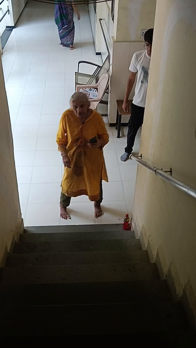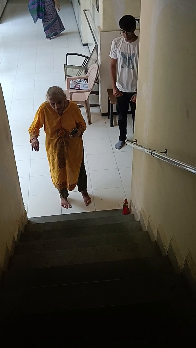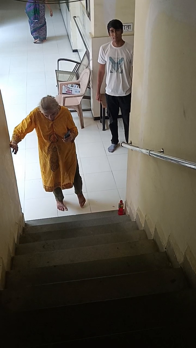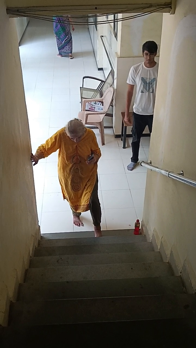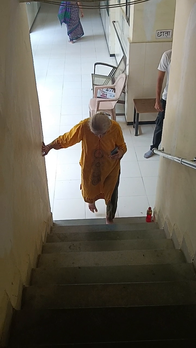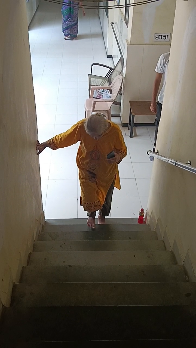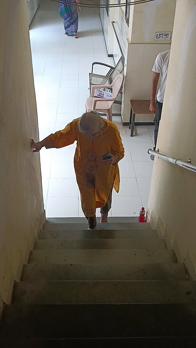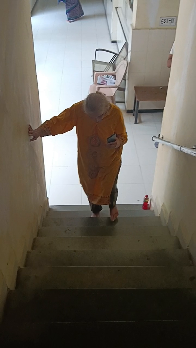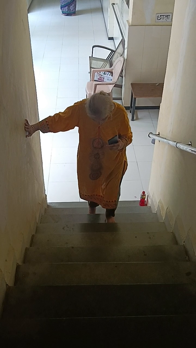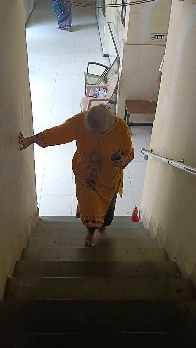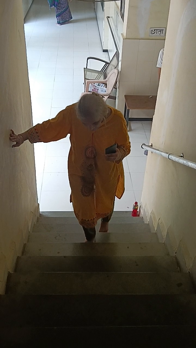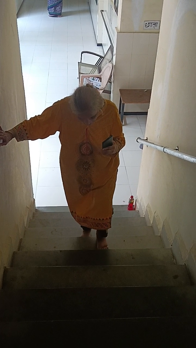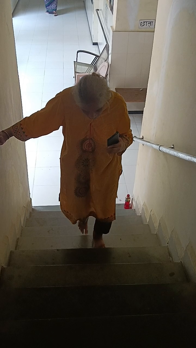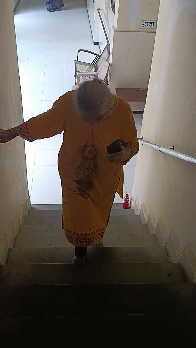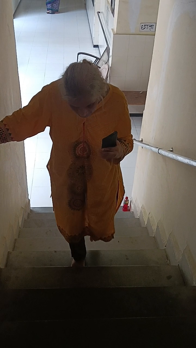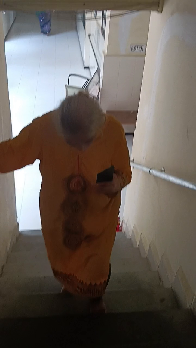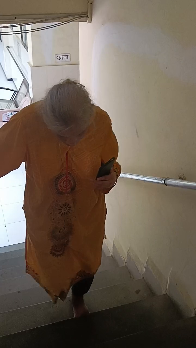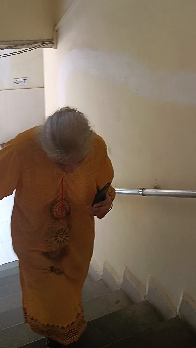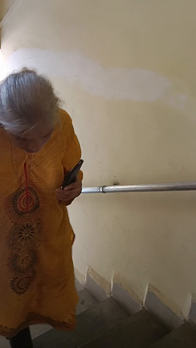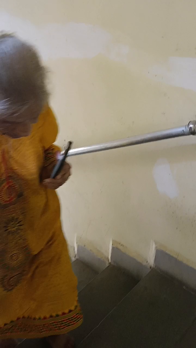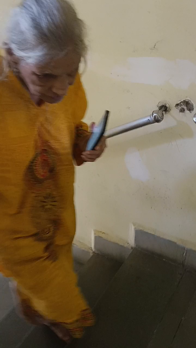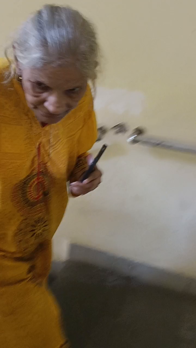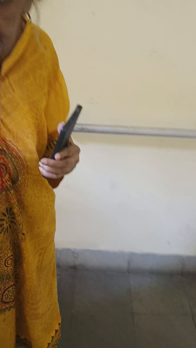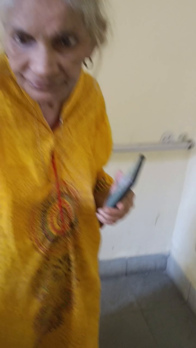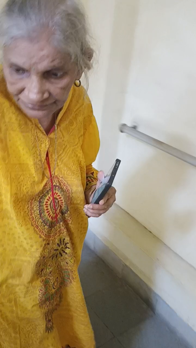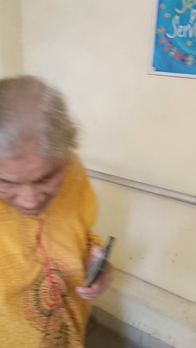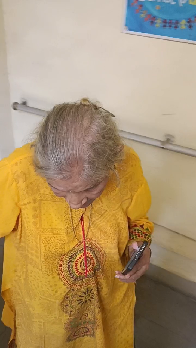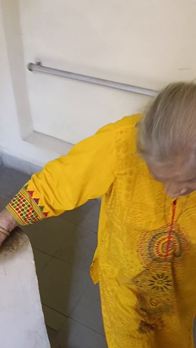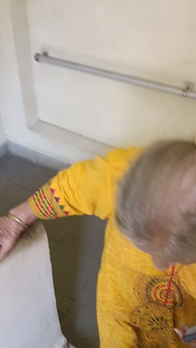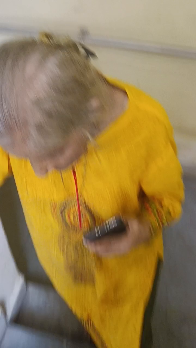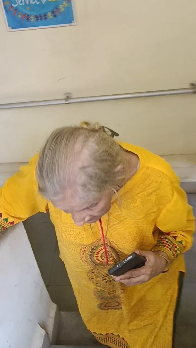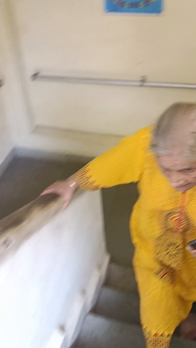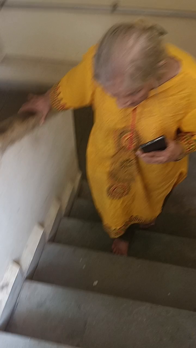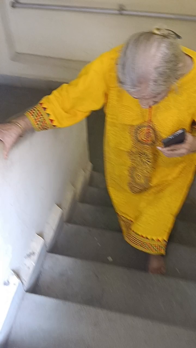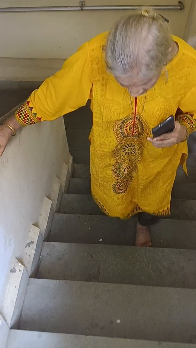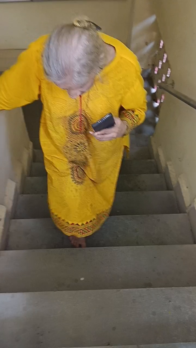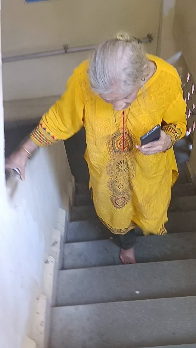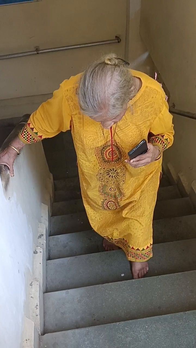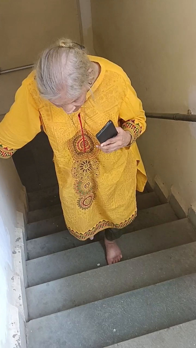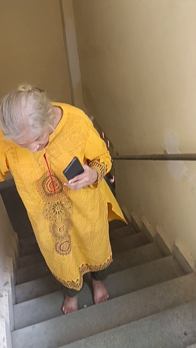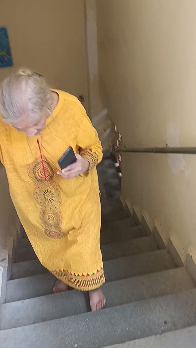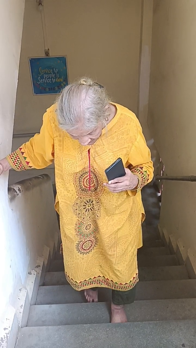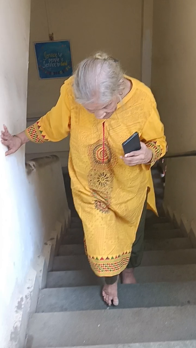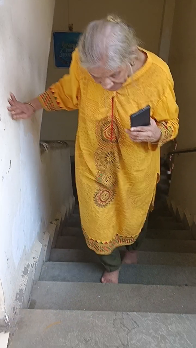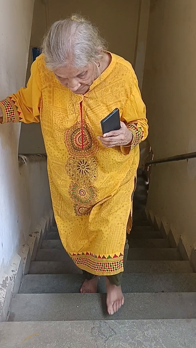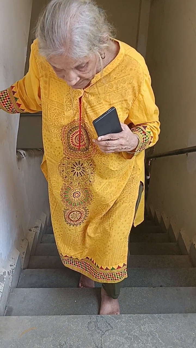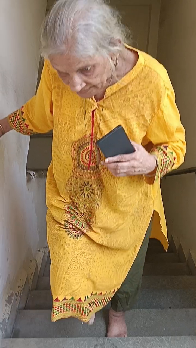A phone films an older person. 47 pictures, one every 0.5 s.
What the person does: Climbing stairs.
